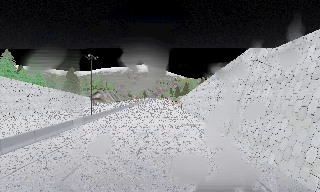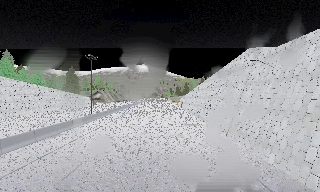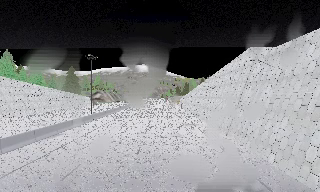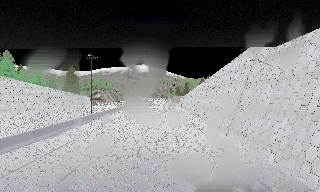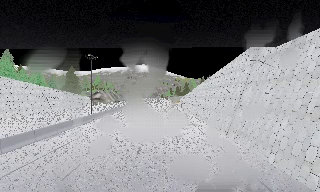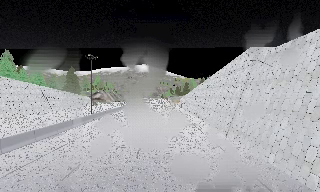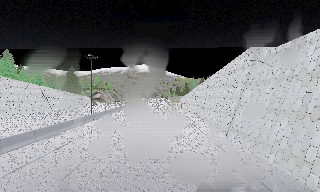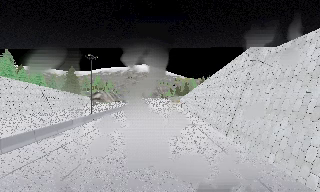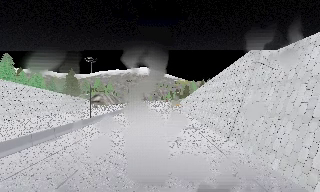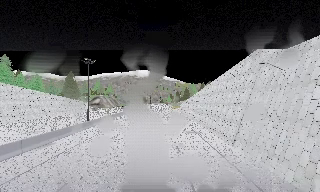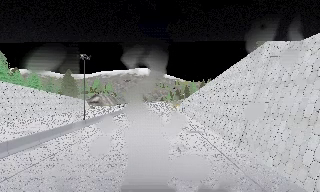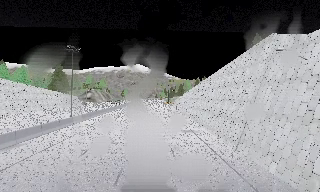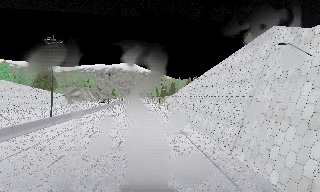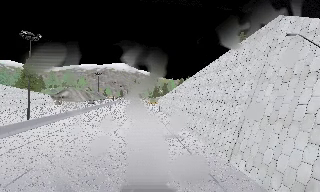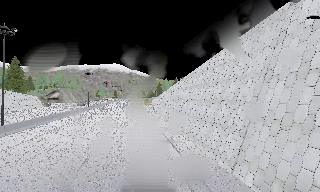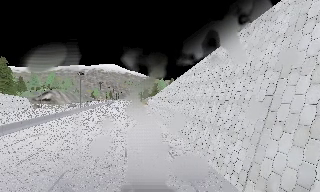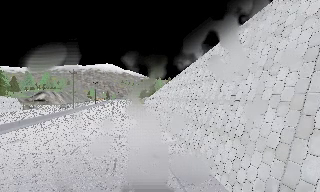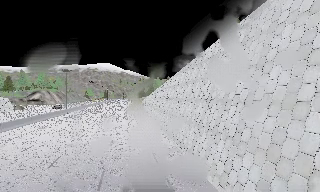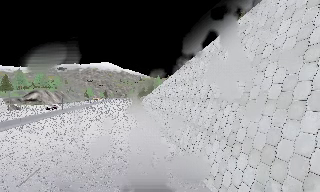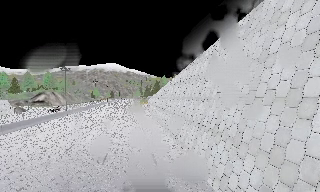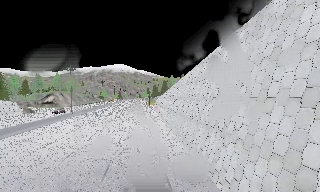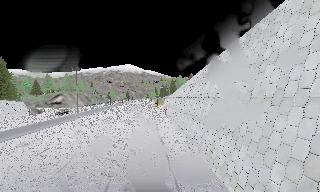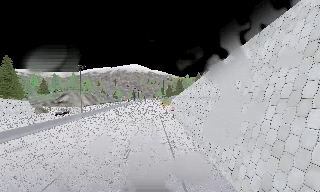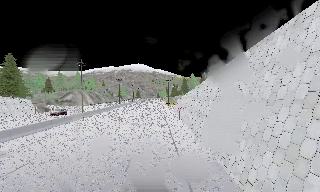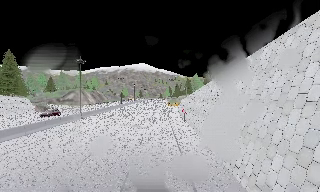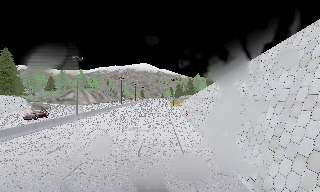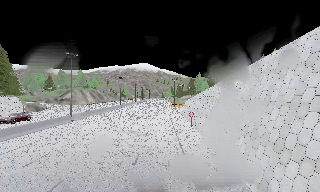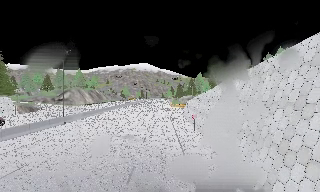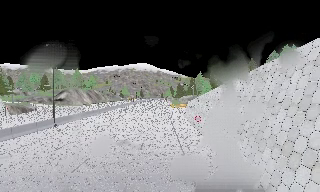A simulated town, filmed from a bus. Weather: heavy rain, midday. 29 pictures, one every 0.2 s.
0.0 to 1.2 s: The camera keeps its place and its aim.
1.2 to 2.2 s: The camera travels forward, about 4 m, so what stands in front looms larger. It gains speed.
2.2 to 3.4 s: The camera swings to its right by about 10 degrees, and the scene slides to the left. It travels forward, about 11 m, so what stands in front looms larger.
3.4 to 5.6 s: The camera swings to its left by about 15 degrees, and the scene slides to the right. It travels forward, about 25 m, so what stands in front looms larger.
The film runs forward here.
